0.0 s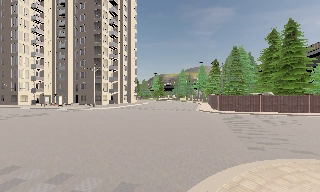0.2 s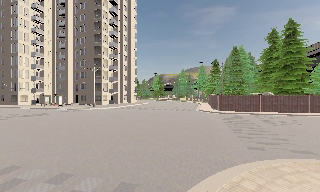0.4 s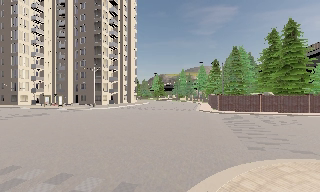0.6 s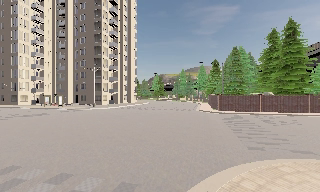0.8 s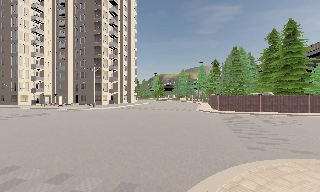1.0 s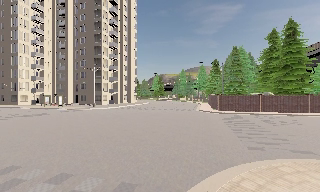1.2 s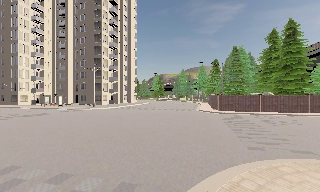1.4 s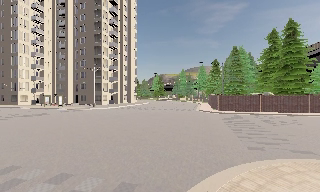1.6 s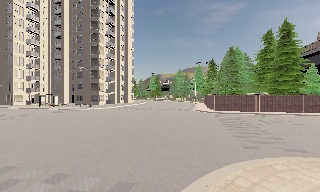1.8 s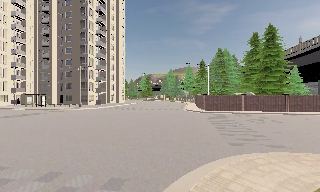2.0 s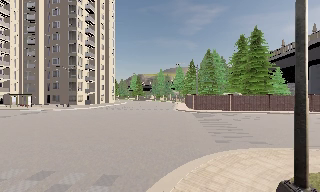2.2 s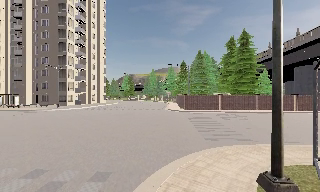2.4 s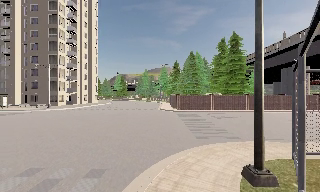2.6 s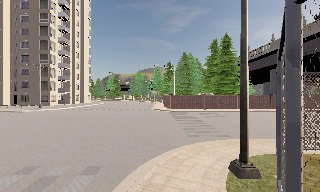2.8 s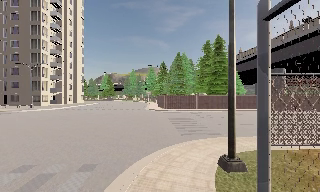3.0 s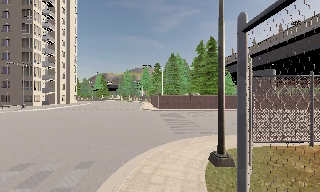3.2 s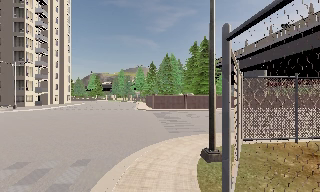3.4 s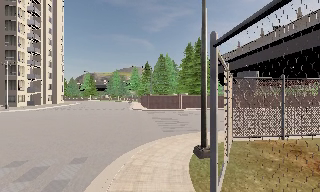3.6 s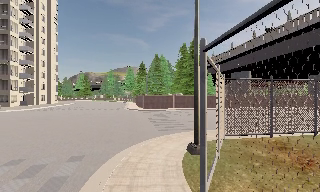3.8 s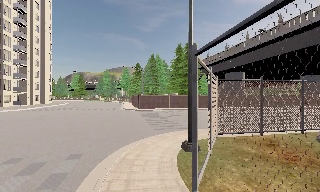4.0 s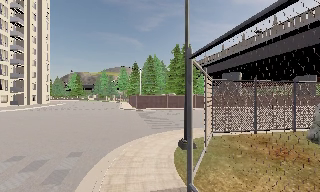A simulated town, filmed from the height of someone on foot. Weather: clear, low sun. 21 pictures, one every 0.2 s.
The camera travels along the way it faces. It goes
backward.
0.0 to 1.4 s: The camera keeps its place and its aim.
1.4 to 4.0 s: The scene slides to the left, as the camera pans about 30 degrees to its right. It travels backward, about 3.5 m, so what stands in front gets smaller.
The film runs backward here.
